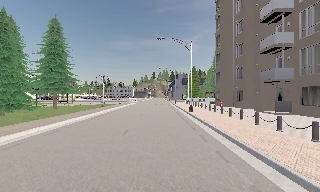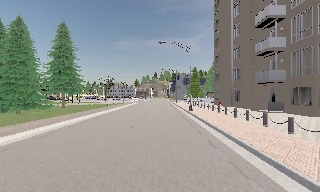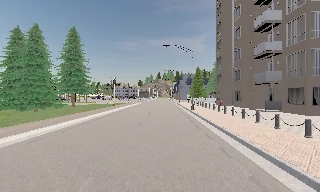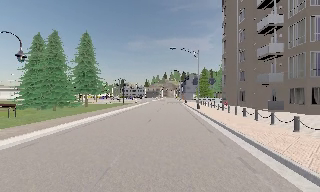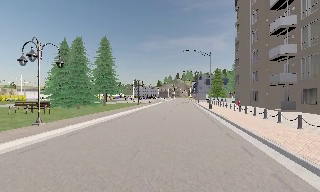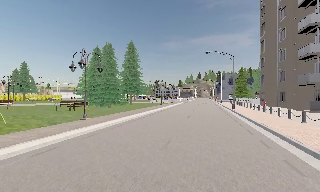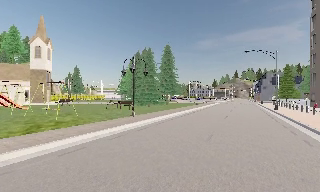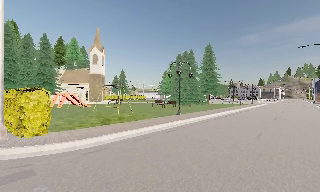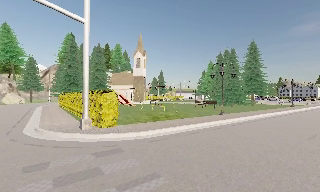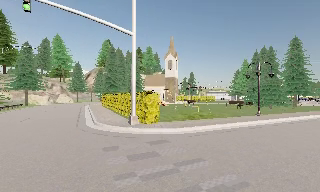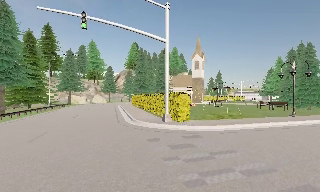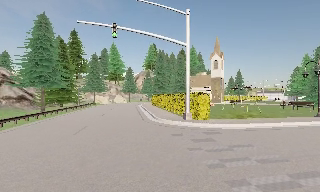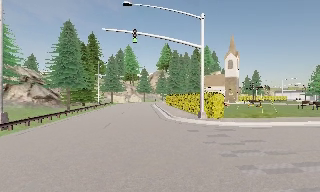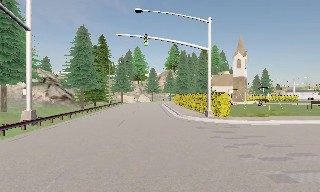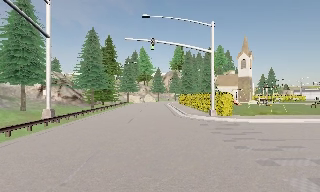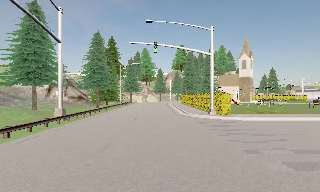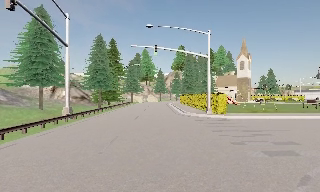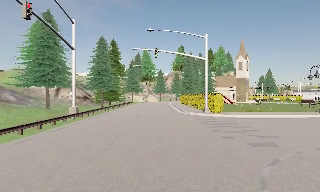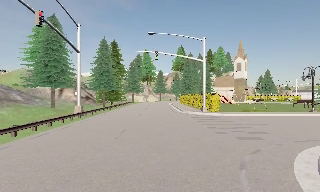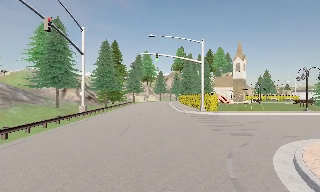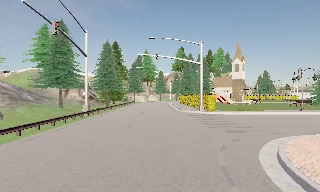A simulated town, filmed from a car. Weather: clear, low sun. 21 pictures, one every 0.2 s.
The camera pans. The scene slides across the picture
to the right.
The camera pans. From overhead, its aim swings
counterclockwise.
0.0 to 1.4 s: The camera pans to its left, which is counterclockwise from overhead, by about 40 degrees. It travels backward, about 9 m.
1.4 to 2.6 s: The scene slides to the right, as the camera pans about 45 degrees to its left. It travels backward and to its left, about 6 m.
2.6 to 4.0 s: The camera travels backward, about 6 m, so what stands in front gets smaller.
The film runs backward here.
